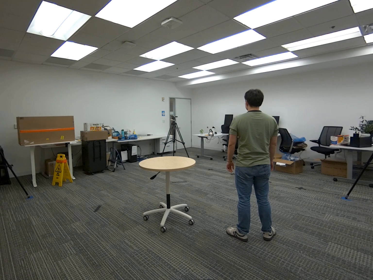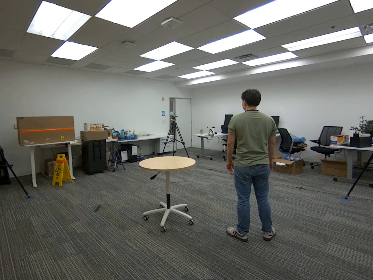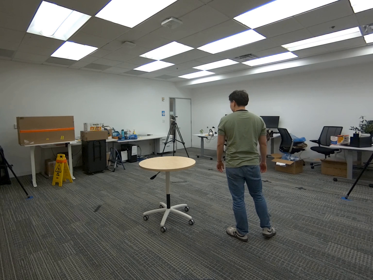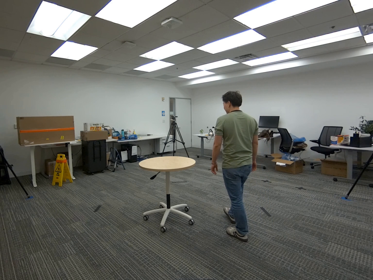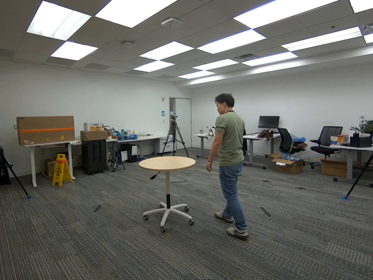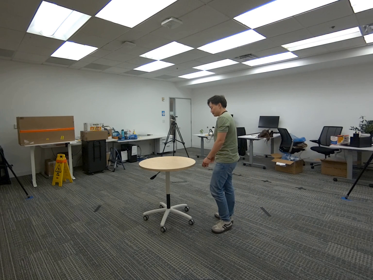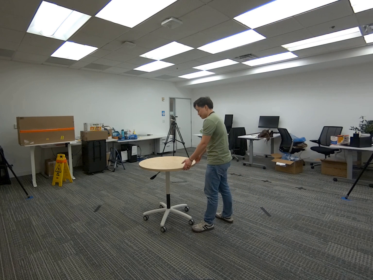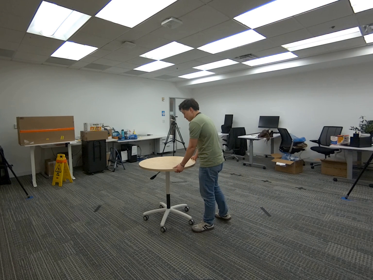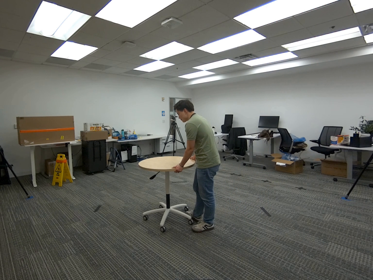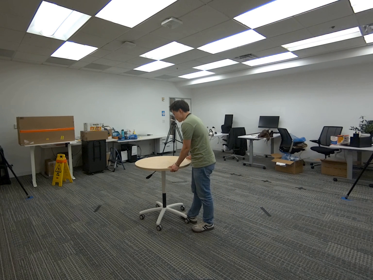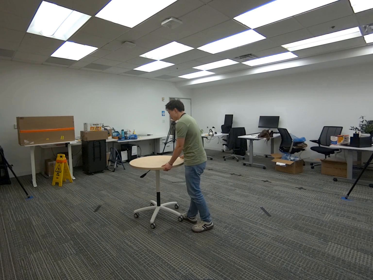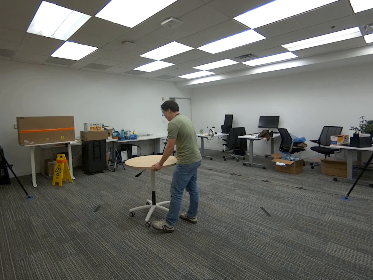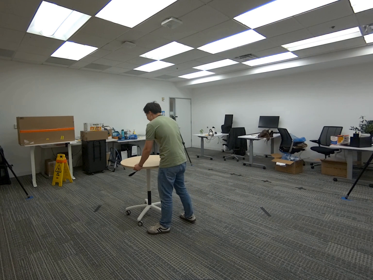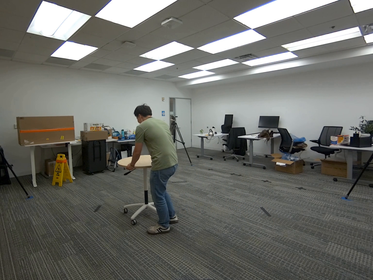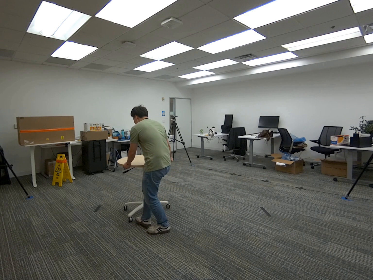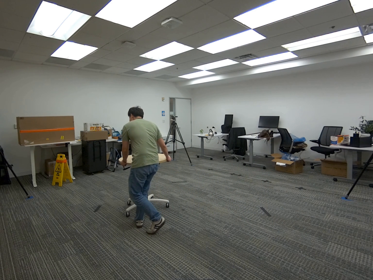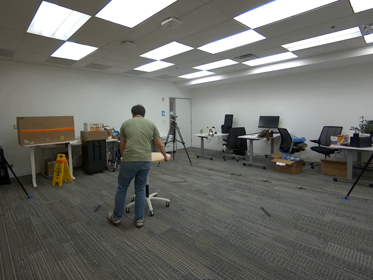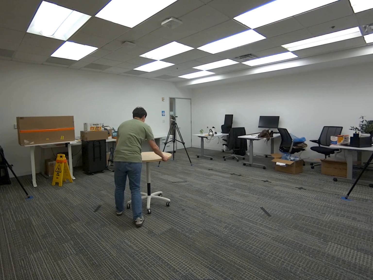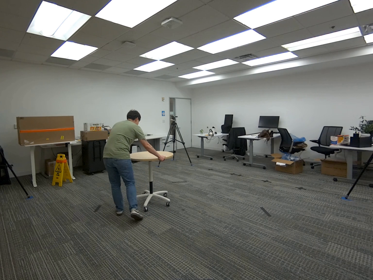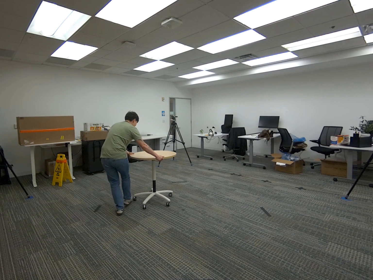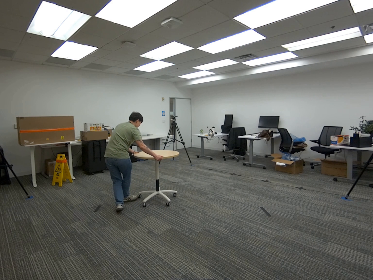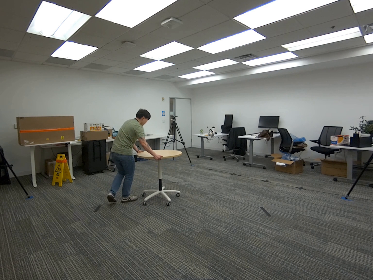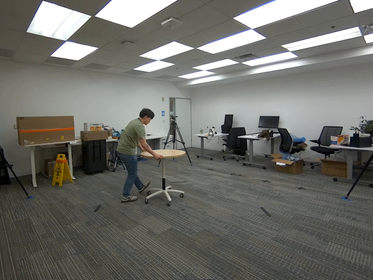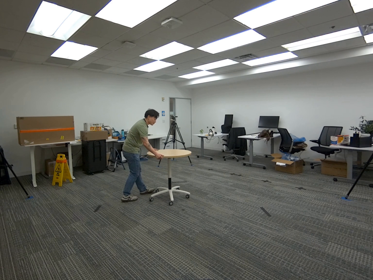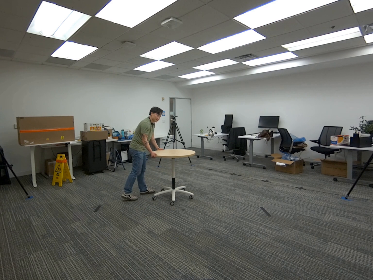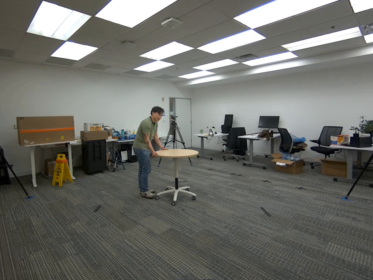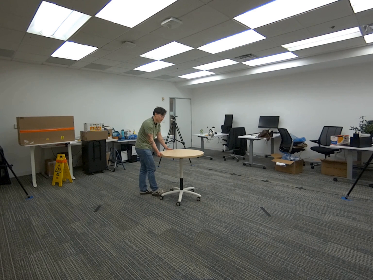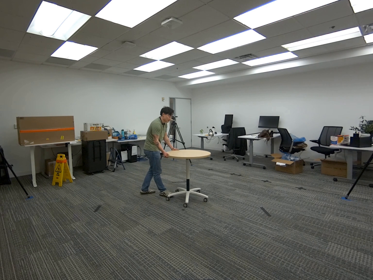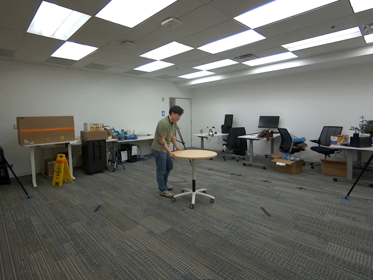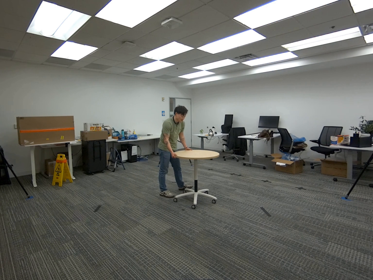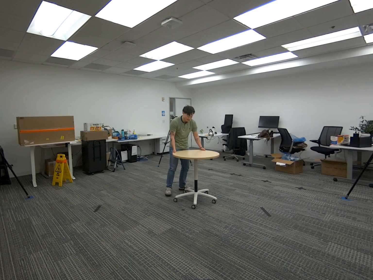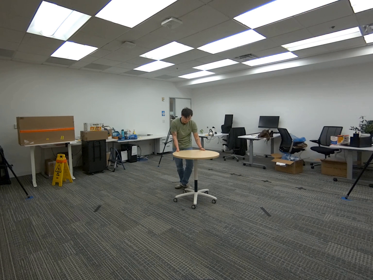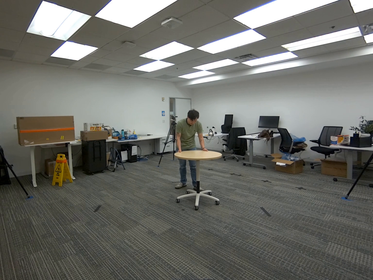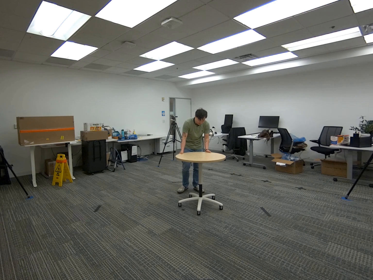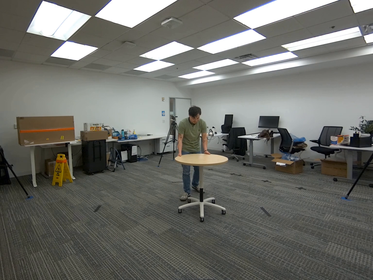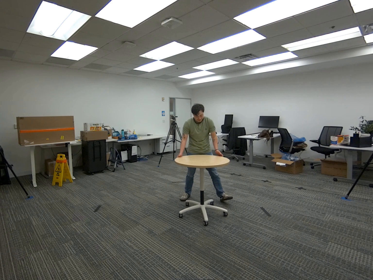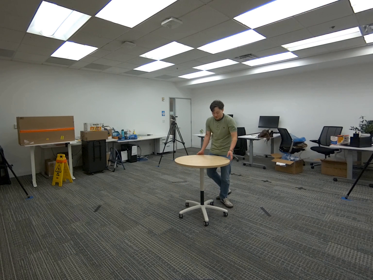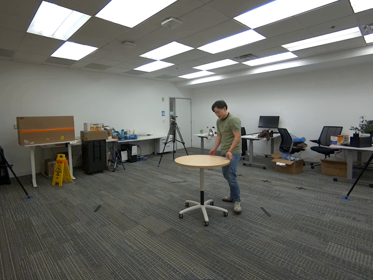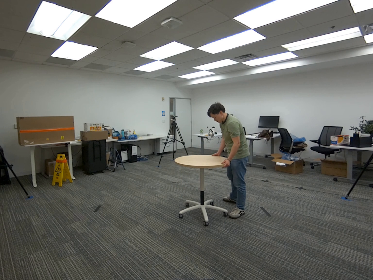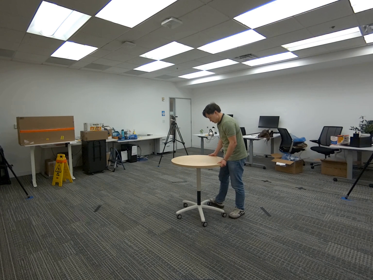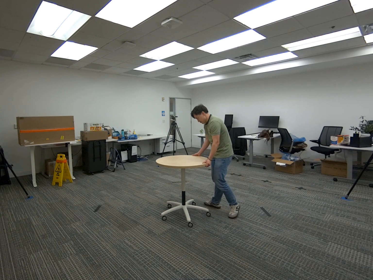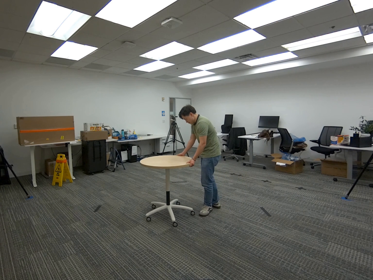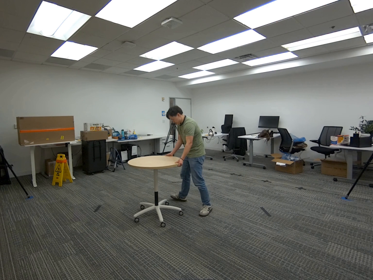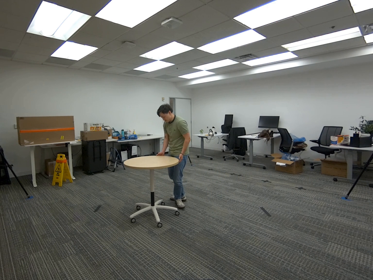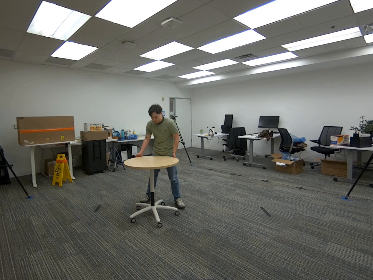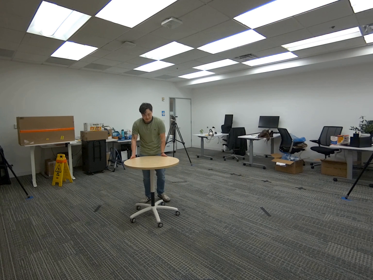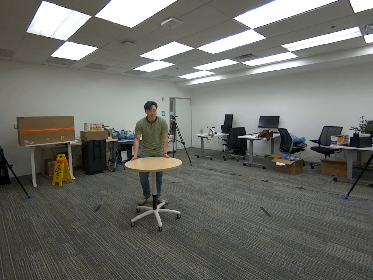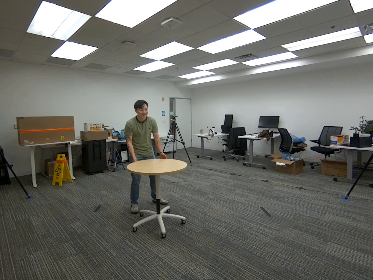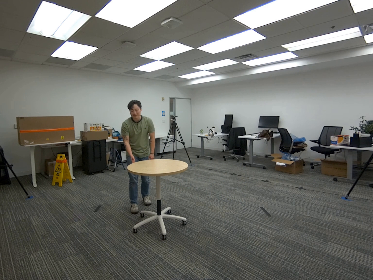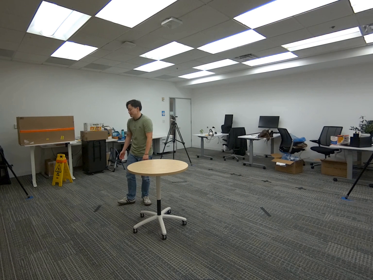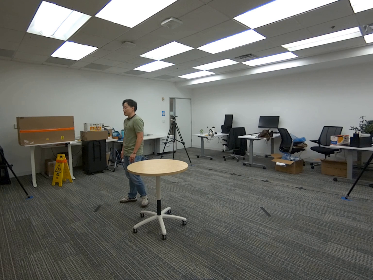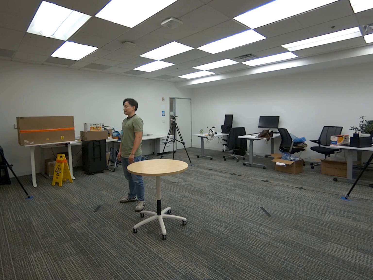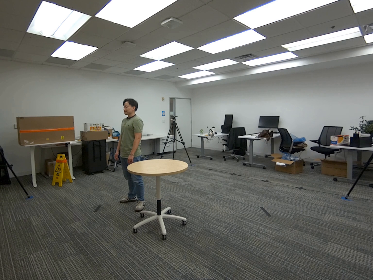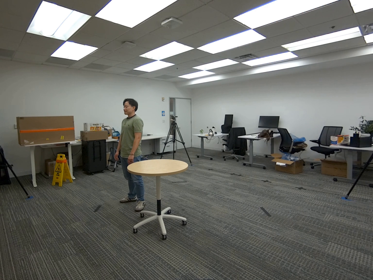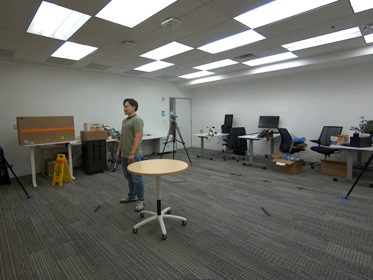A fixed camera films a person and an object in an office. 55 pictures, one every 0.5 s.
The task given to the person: Walk to the round table, use both of your hands to push the table around the bounding area.
